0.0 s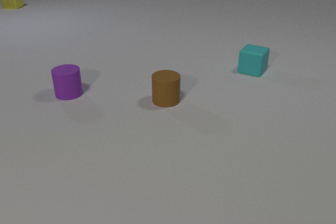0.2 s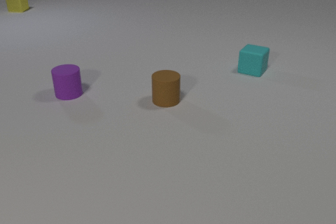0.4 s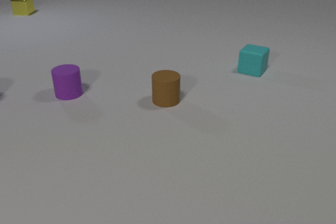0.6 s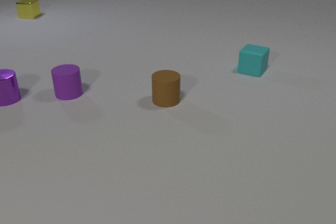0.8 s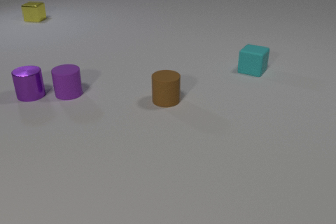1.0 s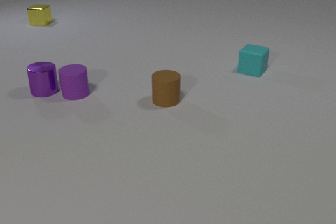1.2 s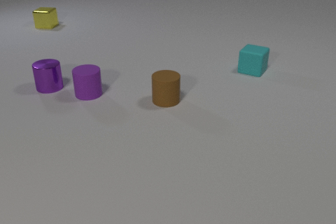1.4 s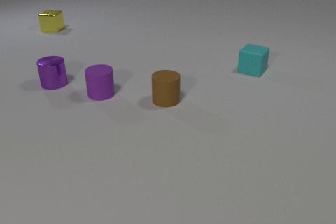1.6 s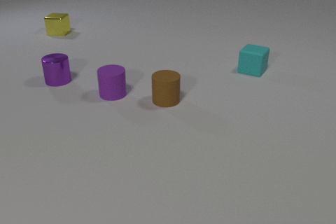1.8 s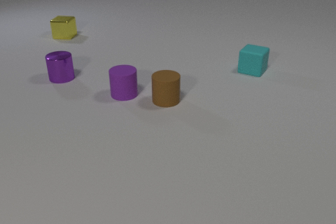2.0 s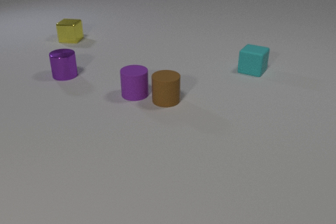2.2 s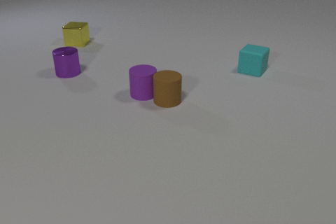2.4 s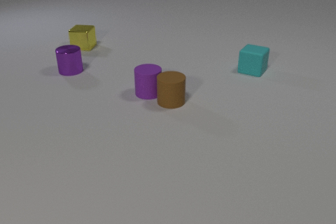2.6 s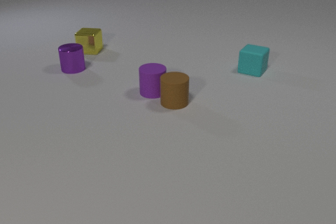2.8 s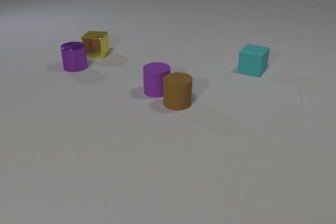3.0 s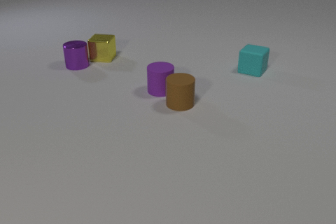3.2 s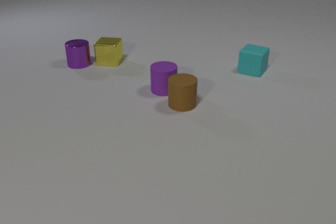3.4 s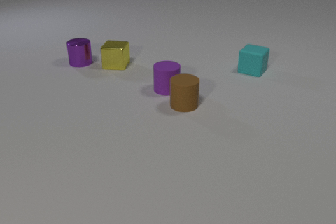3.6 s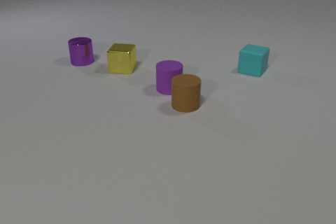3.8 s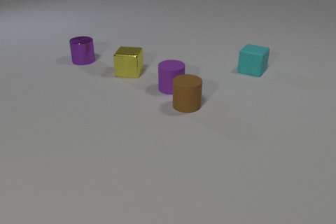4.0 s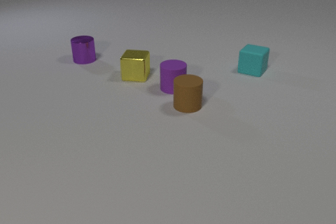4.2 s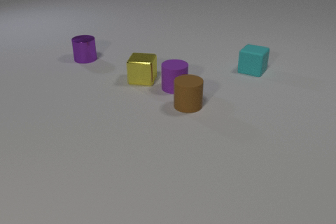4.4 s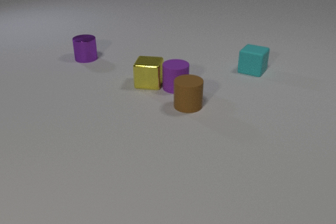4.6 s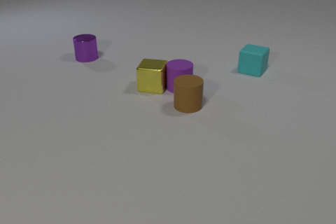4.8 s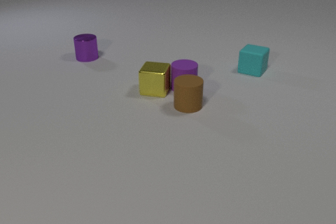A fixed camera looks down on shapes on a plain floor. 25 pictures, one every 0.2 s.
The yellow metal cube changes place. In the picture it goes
toward the camera.
The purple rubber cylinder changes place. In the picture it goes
to the right.
0.0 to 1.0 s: The purple metal cylinder comes in at the left edge, slides to the right. The purple rubber cylinder slides to the right. The yellow metal cube slides toward the camera. The purple metal cylinder and the purple rubber cylinder collide.
1.0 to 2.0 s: The purple metal cylinder slides away from the camera and to the right. The purple rubber cylinder slides to the right. The yellow metal cube slides toward the camera and to the right.
2.0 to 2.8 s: The purple metal cylinder slides away from the camera and to the right. The purple rubber cylinder slides to the right. The brown rubber cylinder slides to the right and toward the camera. The yellow metal cube slides toward the camera and to the right. The purple rubber cylinder and the brown rubber cylinder collide.
2.8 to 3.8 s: The purple metal cylinder slides away from the camera and to the right. The purple rubber cylinder slides to the right and away from the camera. The brown rubber cylinder slides to the right. The yellow metal cube slides toward the camera and to the right.
3.8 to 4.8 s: The purple metal cylinder slides away from the camera. The purple rubber cylinder slides to the right. The yellow metal cube slides toward the camera and to the right. The purple rubber cylinder and the yellow metal cube collide.
What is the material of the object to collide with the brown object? rubber.
What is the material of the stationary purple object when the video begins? rubber.
How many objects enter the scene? 1.
